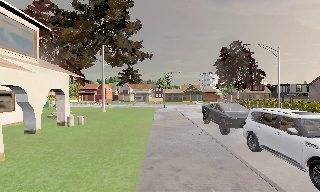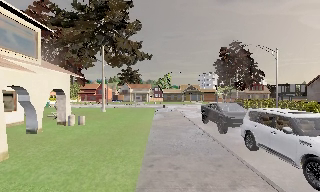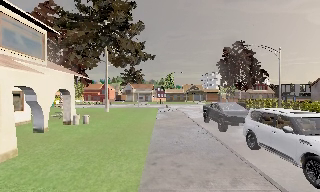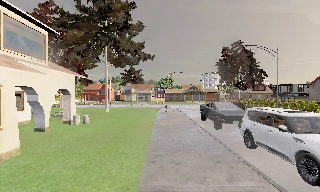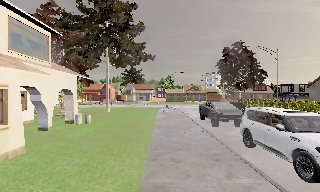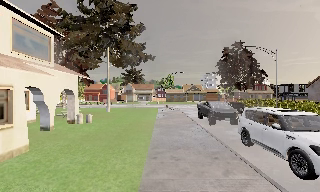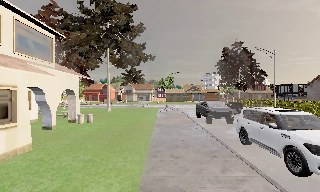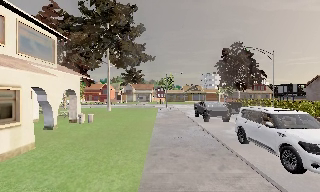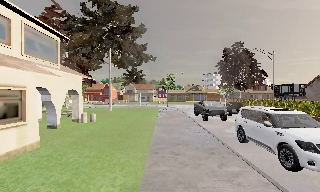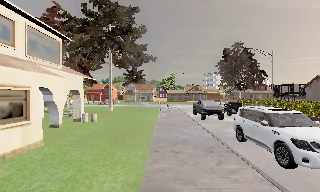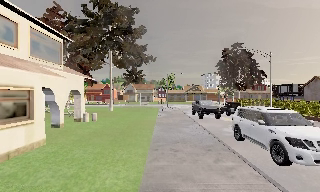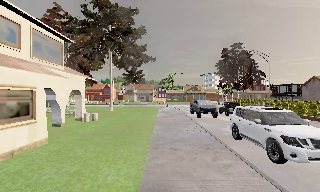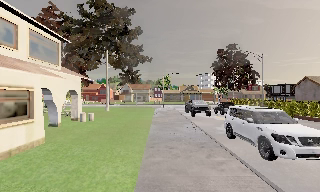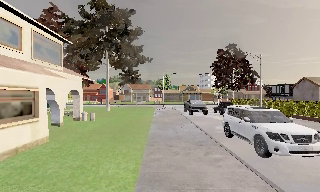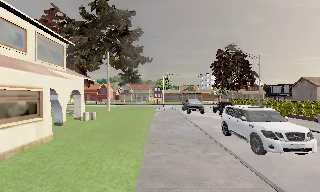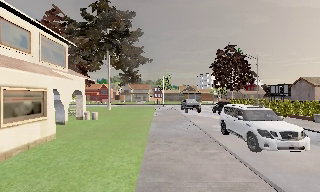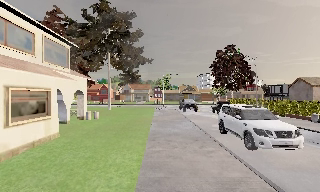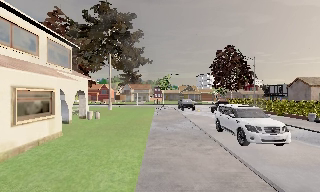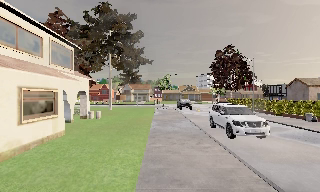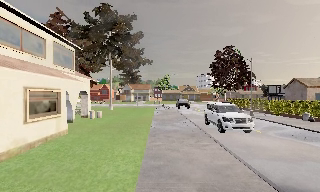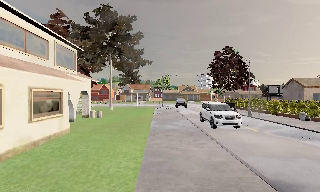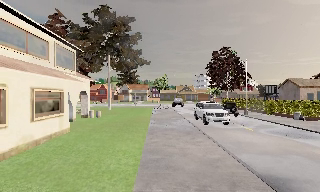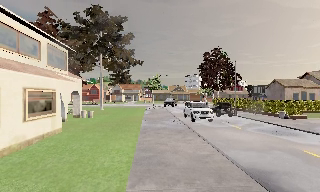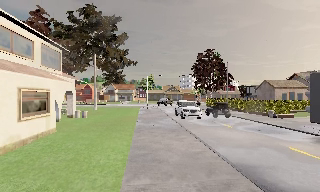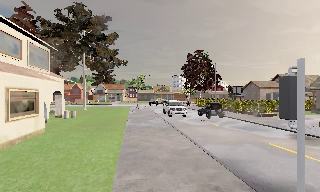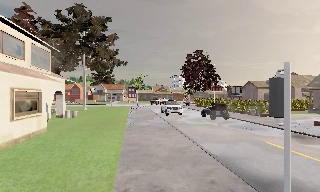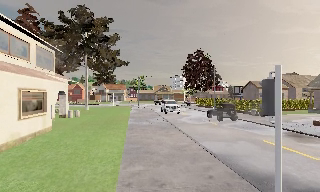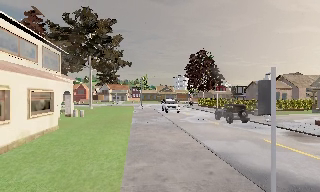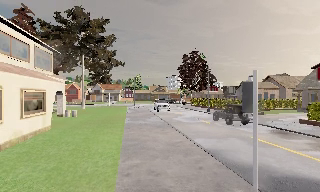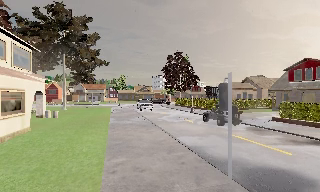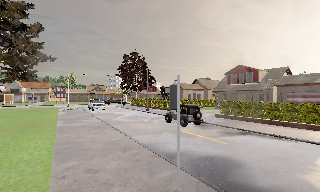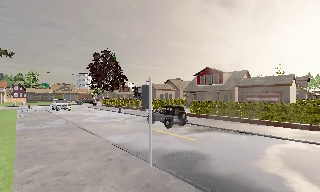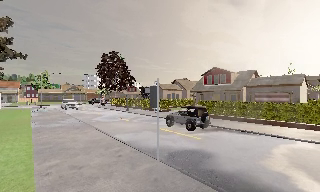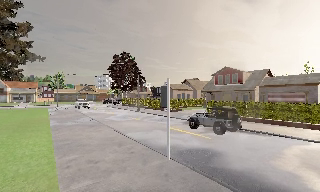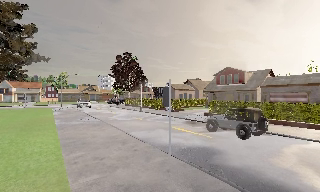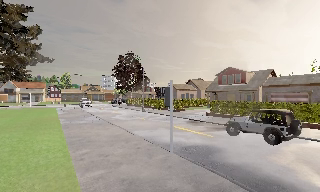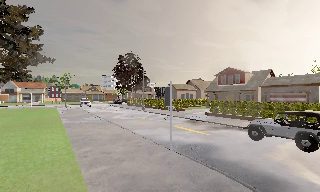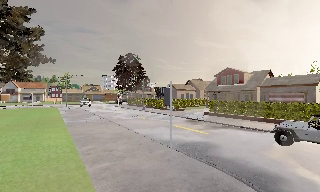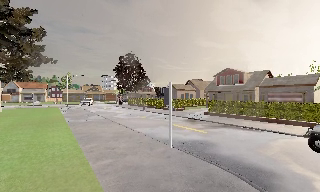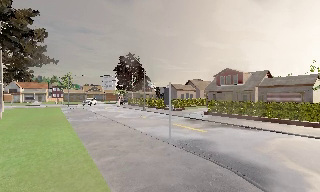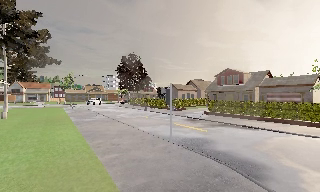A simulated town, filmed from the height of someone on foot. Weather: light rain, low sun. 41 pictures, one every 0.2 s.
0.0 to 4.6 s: The camera travels backward, about 6 m, so what stands in front gets smaller.
4.6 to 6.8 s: The camera pans to its right, which is clockwise from overhead, by about 30 degrees. It travels backward, about 3.5 m, so what stands in front gets smaller.
6.8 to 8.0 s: The camera travels backward, about 2 m, so what stands in front gets smaller.
The film runs backward here.
